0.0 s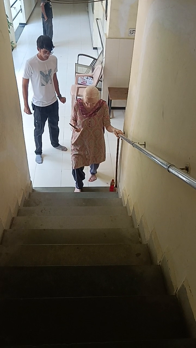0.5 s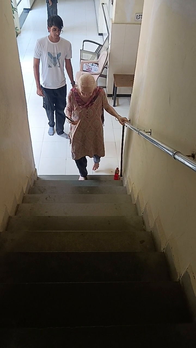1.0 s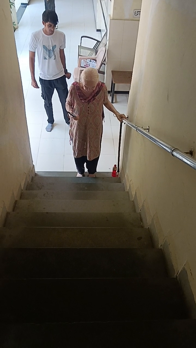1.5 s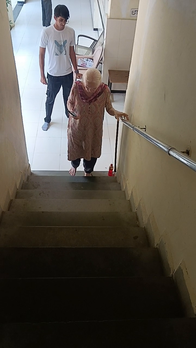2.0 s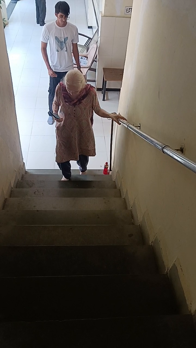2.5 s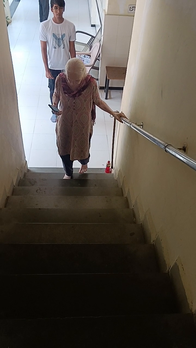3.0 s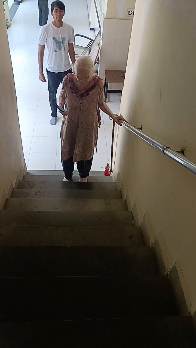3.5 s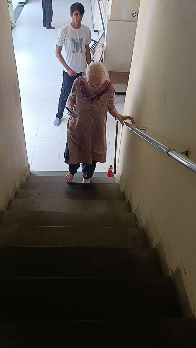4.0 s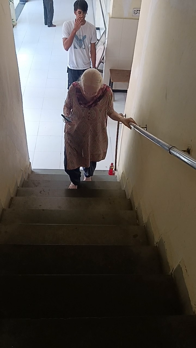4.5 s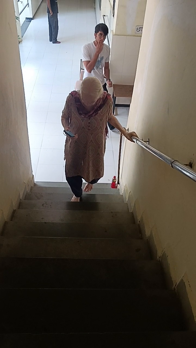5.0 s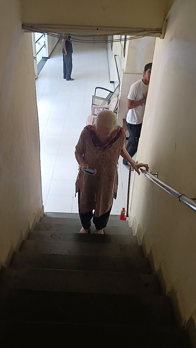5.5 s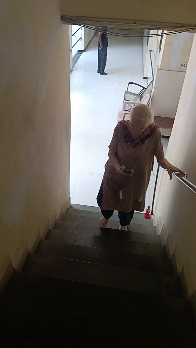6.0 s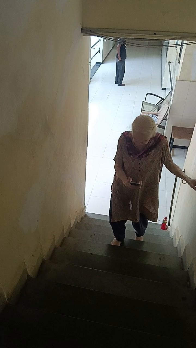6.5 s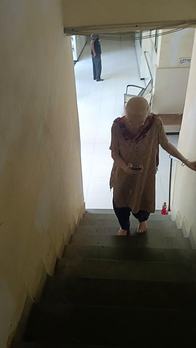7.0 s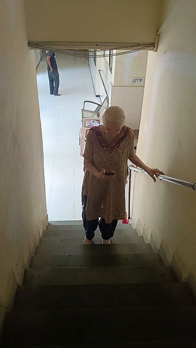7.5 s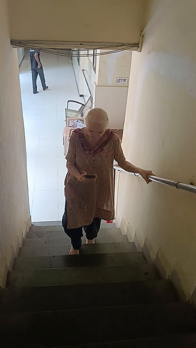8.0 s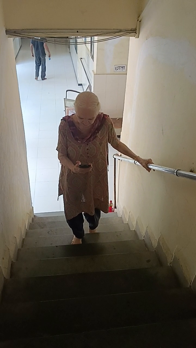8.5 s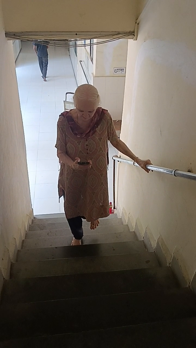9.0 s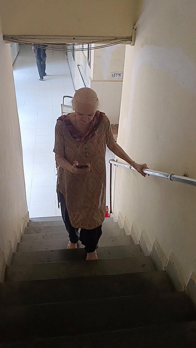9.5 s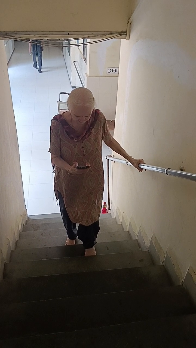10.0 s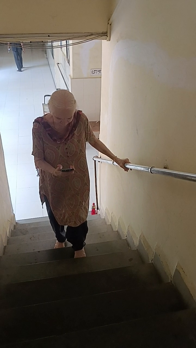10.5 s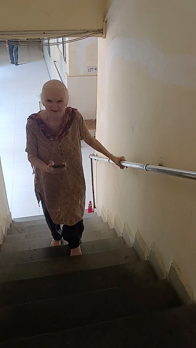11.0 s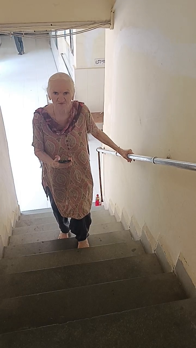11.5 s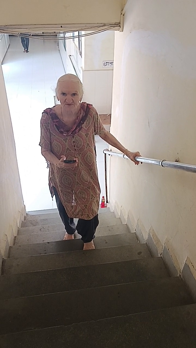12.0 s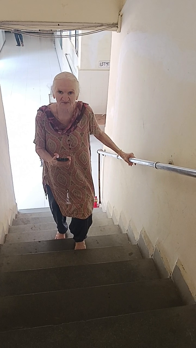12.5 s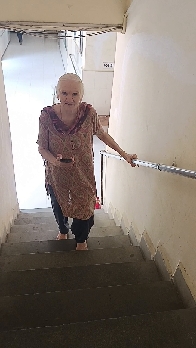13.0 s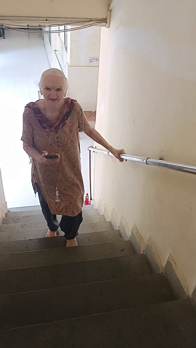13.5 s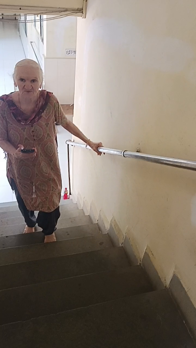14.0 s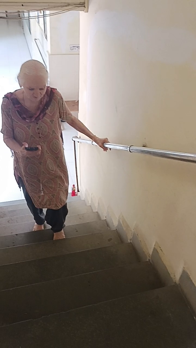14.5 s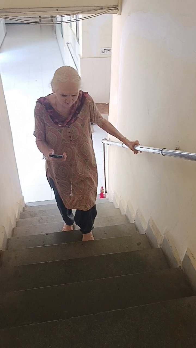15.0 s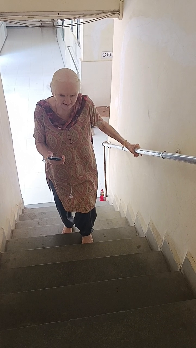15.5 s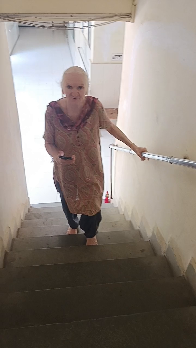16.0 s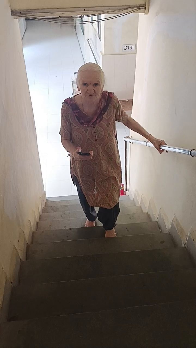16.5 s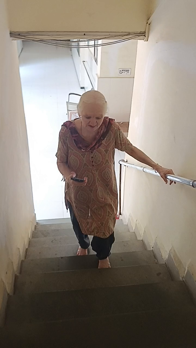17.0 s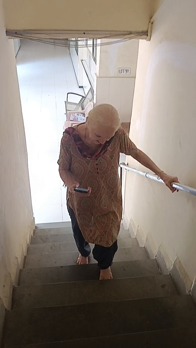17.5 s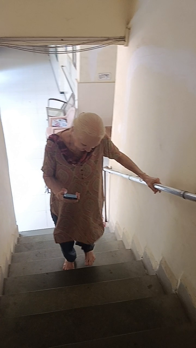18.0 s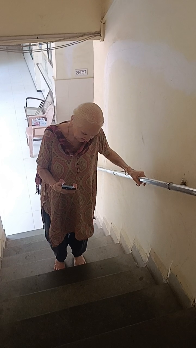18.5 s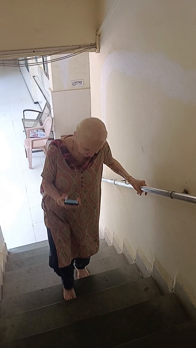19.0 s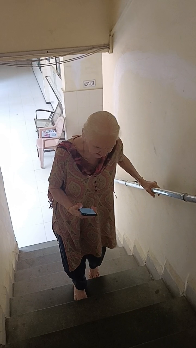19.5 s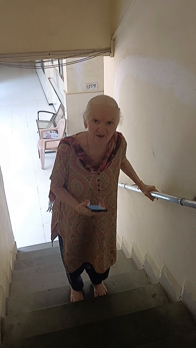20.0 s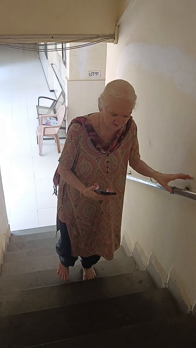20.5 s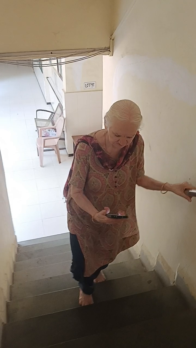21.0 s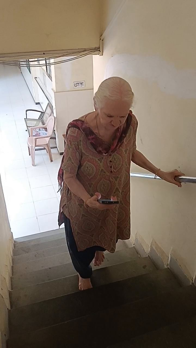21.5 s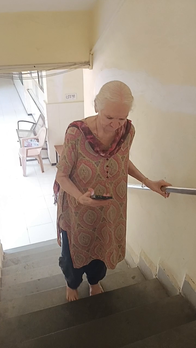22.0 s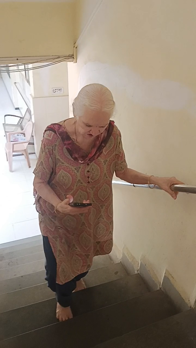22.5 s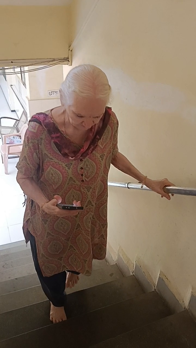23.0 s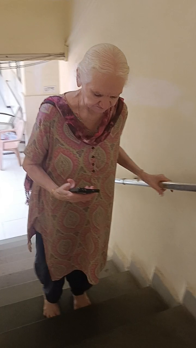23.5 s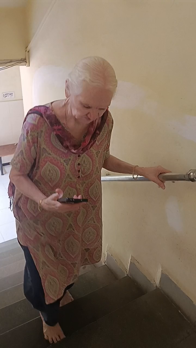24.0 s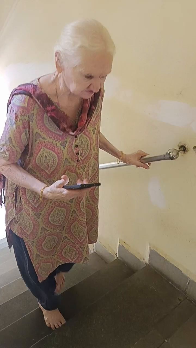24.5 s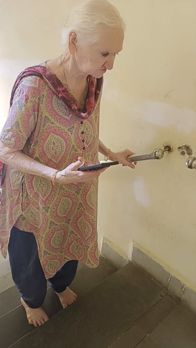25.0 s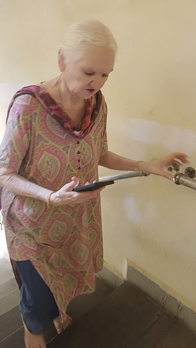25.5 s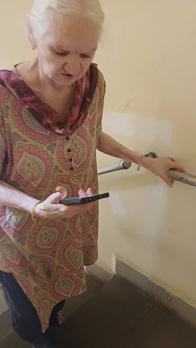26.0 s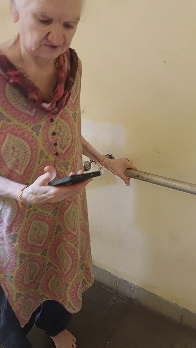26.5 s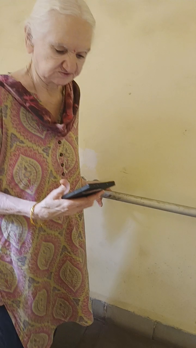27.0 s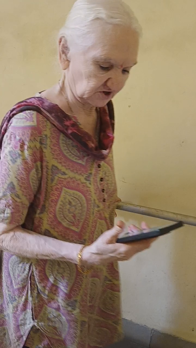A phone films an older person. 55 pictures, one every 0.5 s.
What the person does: Climbing stairs.
